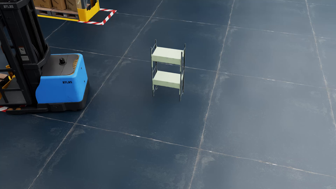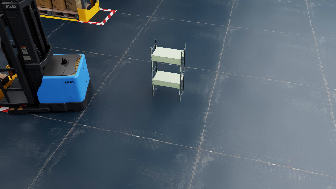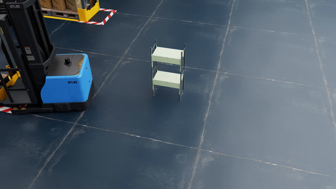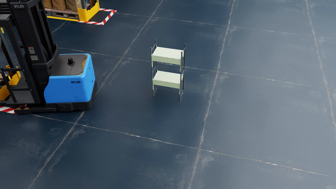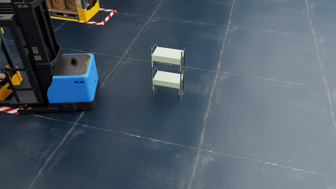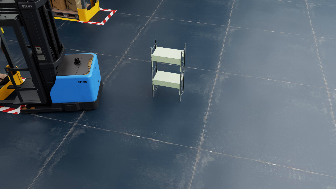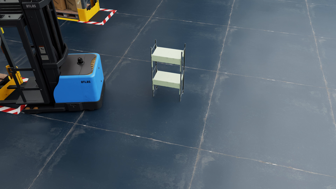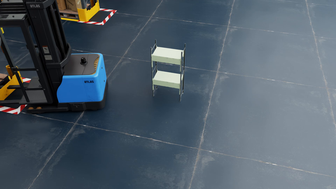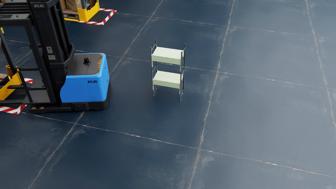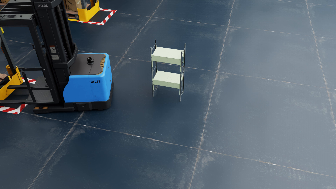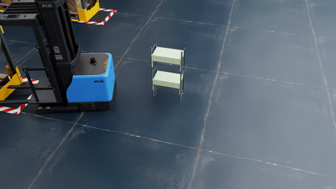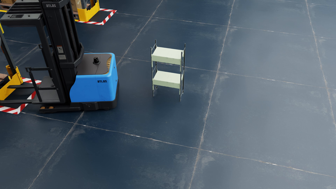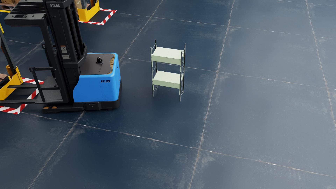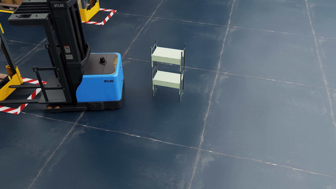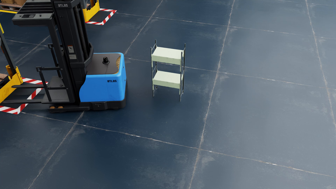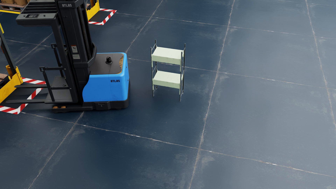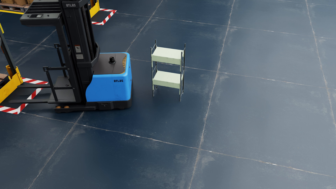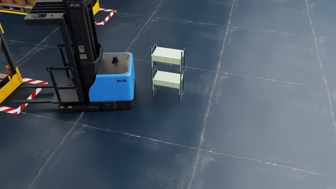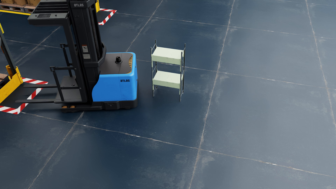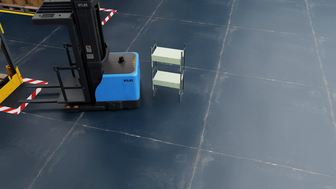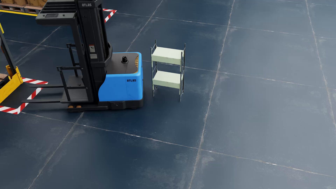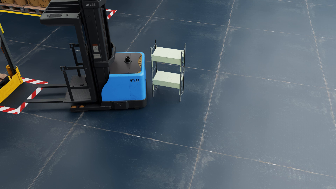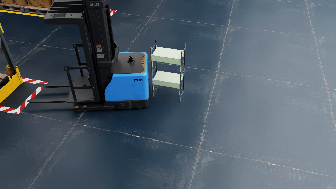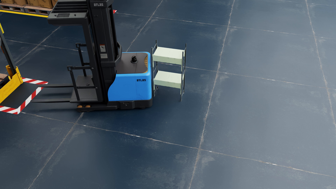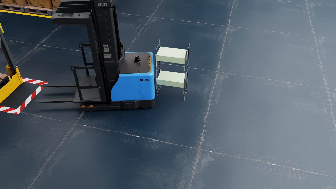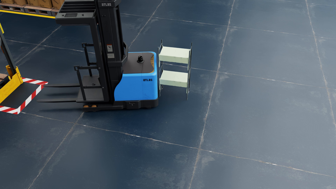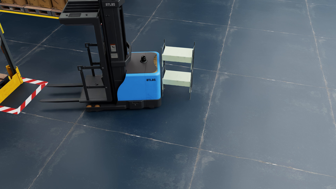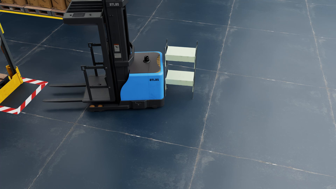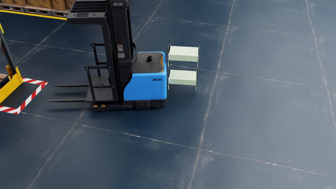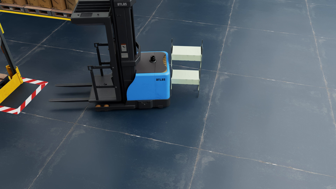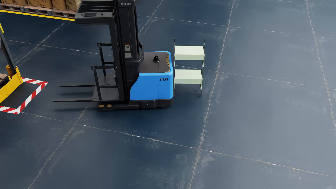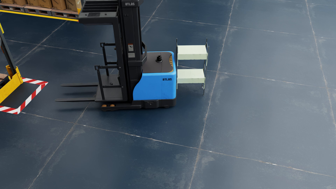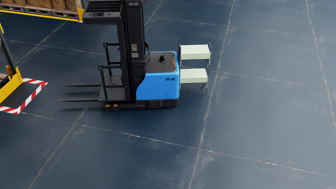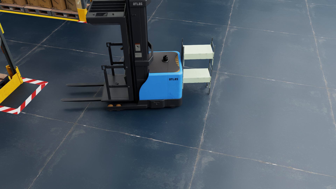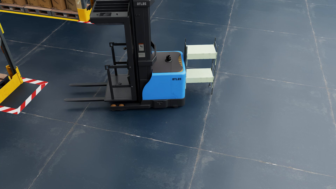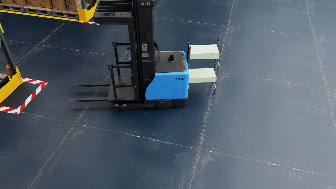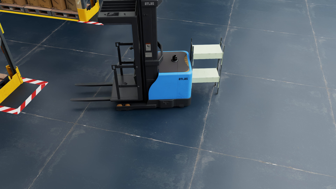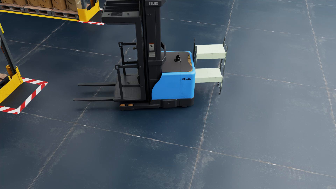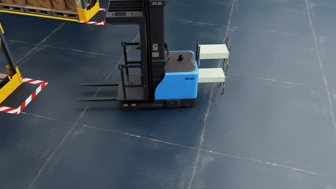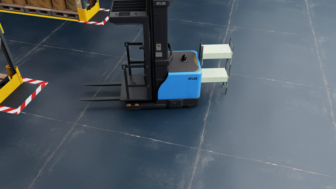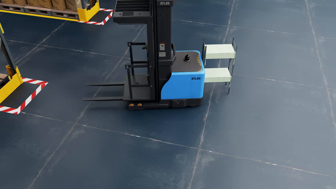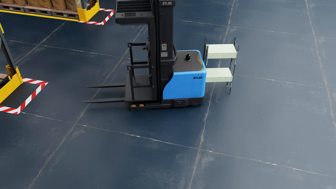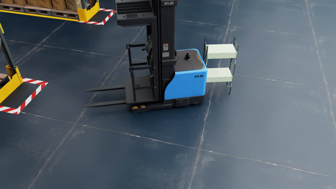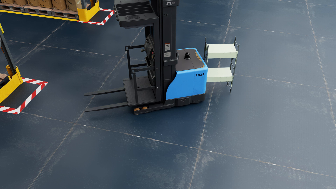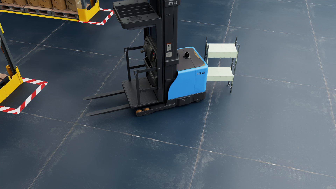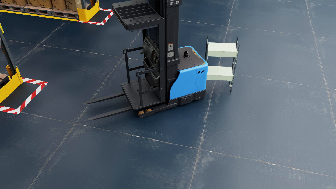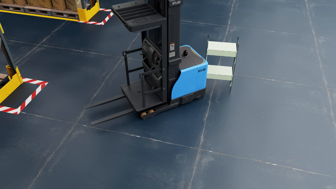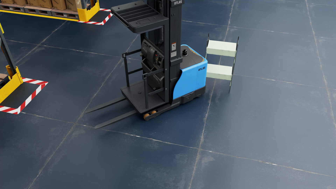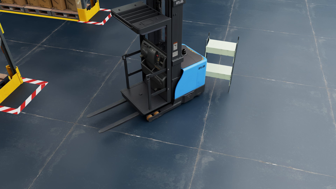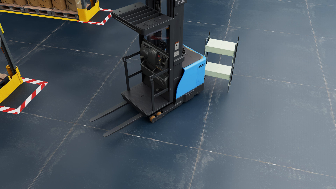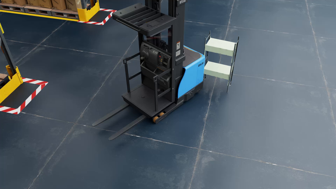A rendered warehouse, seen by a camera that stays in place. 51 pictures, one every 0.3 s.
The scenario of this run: A forklift runs into an object in its way.
